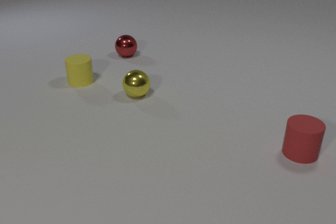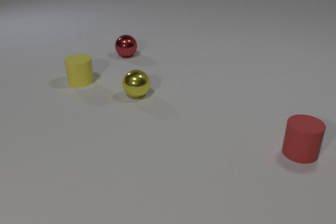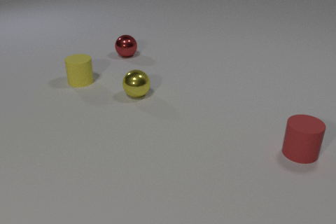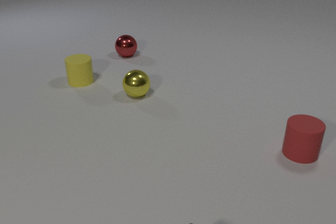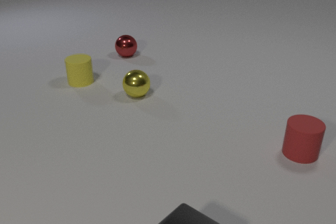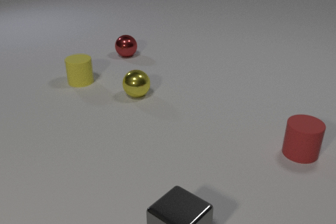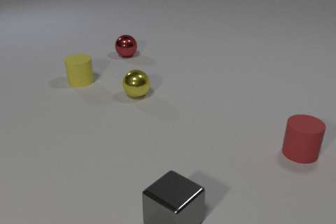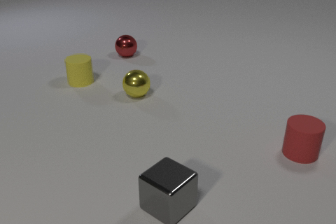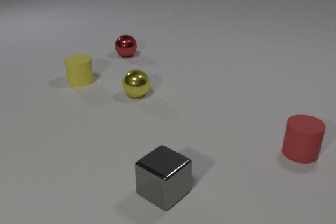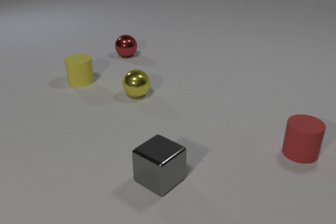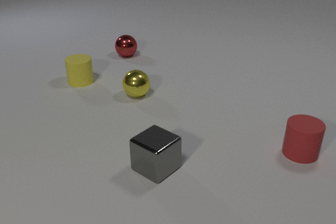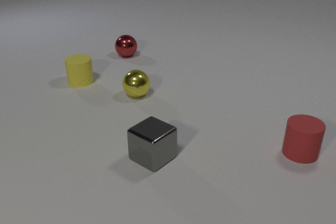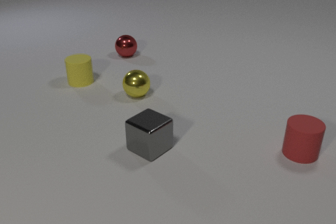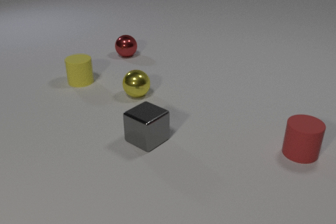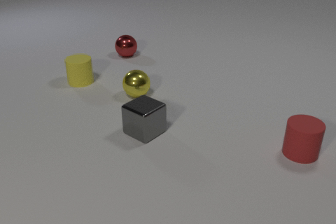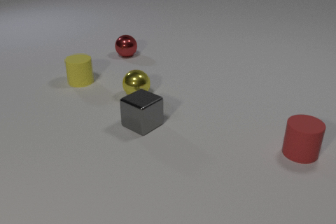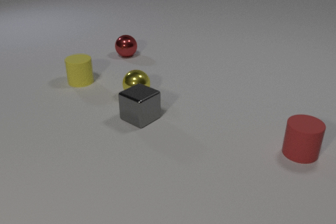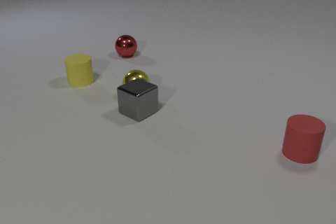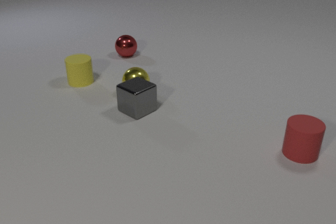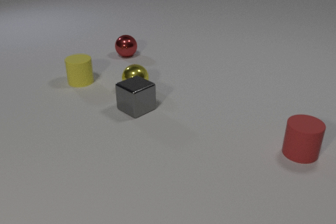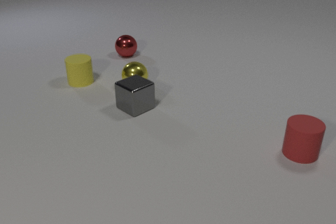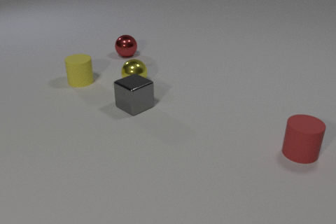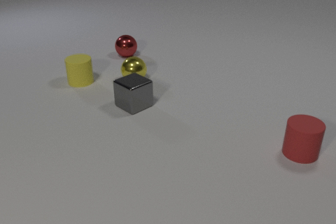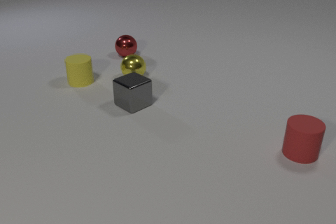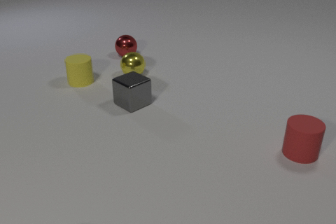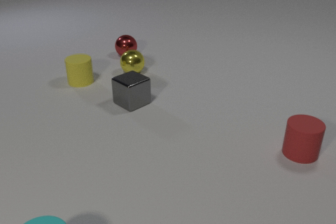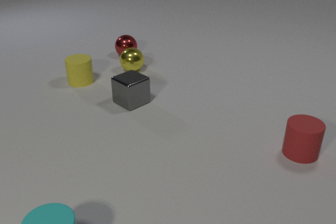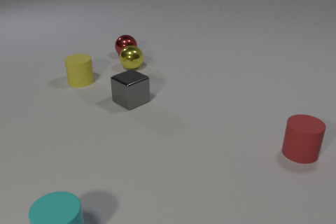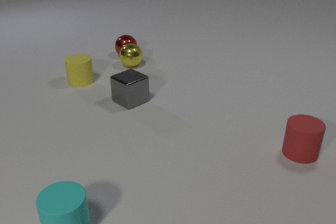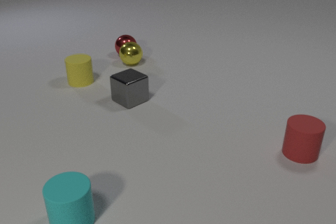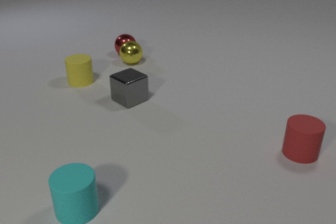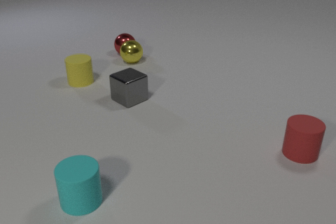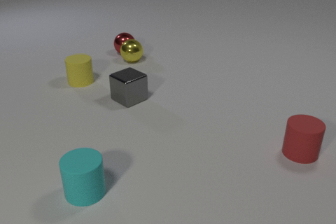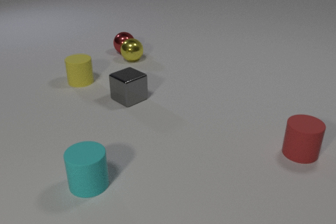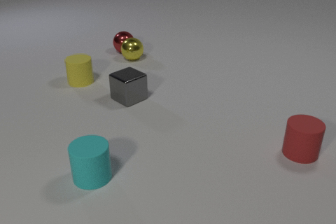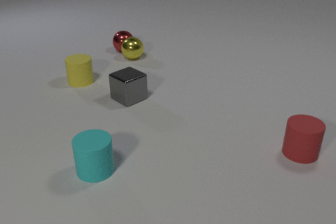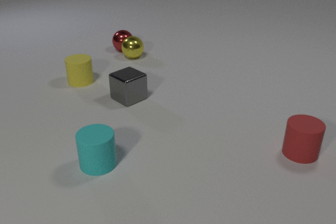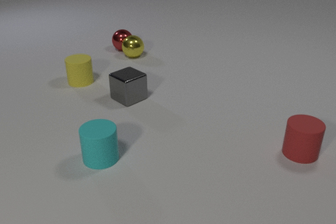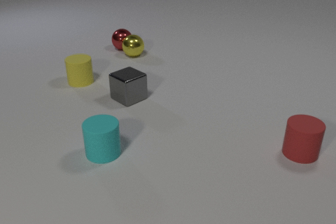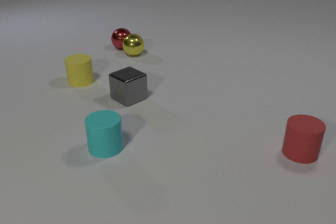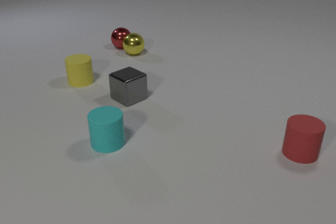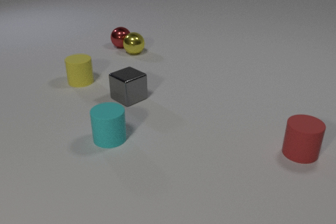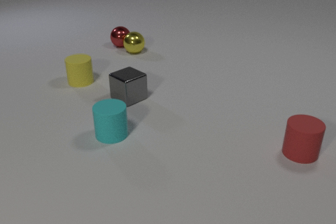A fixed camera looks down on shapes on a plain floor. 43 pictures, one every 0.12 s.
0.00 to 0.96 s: The gray metal cube comes in at the bottom edge, slides away from the camera.
0.96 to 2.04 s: The gray metal cube slides away from the camera. The gray metal cube and the yellow metal sphere collide.
2.04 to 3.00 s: The gray metal cube slides away from the camera. The yellow metal sphere rolls away from the camera. The cyan rubber cylinder comes in at the bottom edge.
3.00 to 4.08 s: The gray metal cube slides away from the camera. The yellow metal sphere rolls away from the camera. The red metal sphere rolls away from the camera. The cyan rubber cylinder slides away from the camera. The yellow metal sphere and the red metal sphere collide.
4.08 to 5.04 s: The yellow metal sphere rolls away from the camera. The red metal sphere rolls away from the camera. The cyan rubber cylinder slides away from the camera.
Are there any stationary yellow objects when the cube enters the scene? yes.
How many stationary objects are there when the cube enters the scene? 4.
What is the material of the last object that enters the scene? rubber.
